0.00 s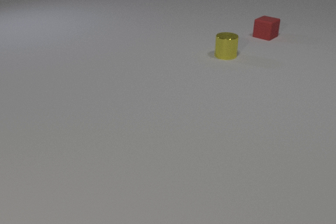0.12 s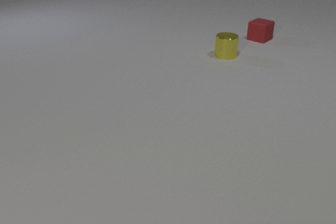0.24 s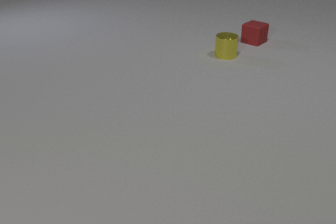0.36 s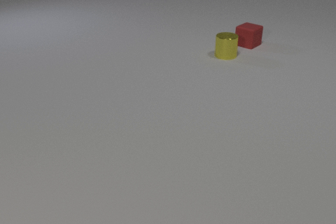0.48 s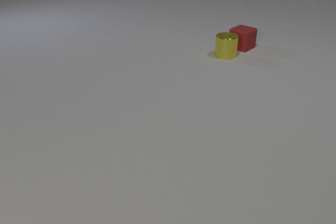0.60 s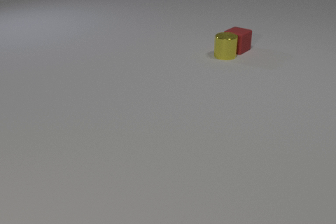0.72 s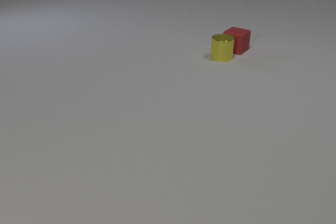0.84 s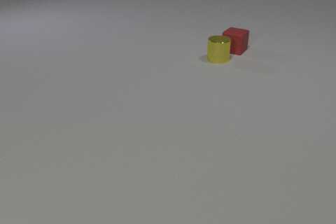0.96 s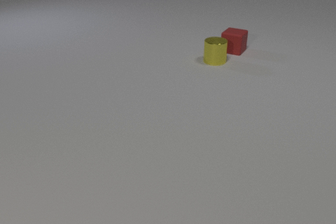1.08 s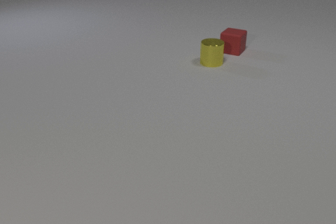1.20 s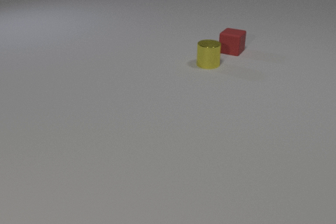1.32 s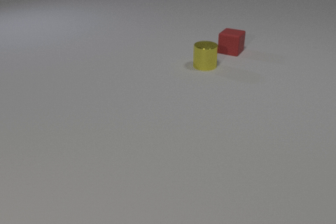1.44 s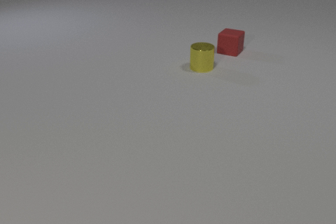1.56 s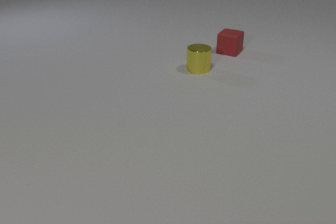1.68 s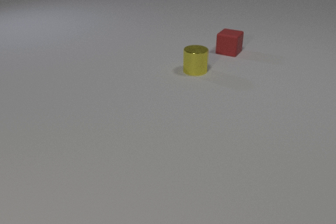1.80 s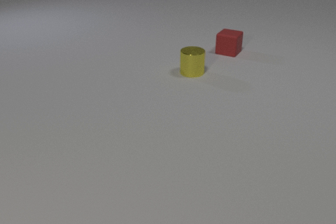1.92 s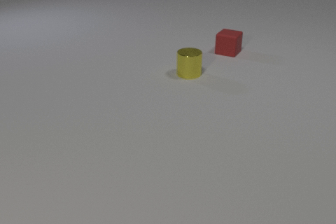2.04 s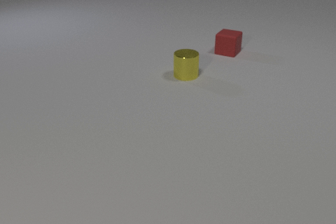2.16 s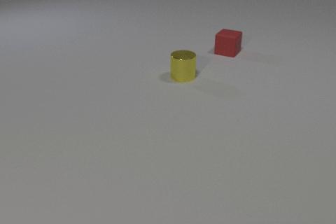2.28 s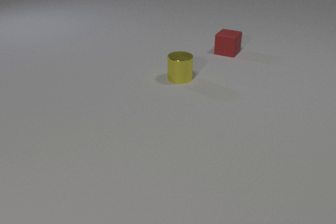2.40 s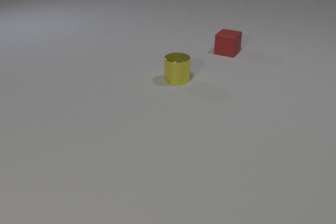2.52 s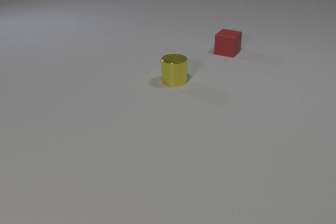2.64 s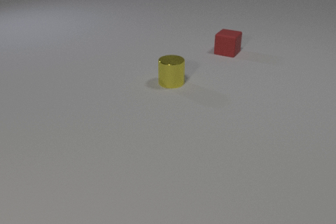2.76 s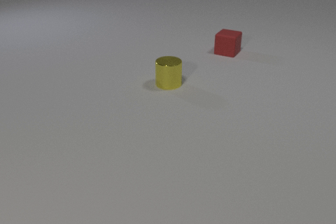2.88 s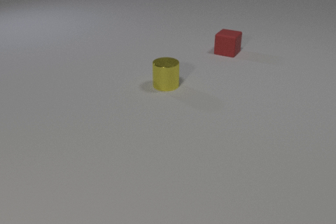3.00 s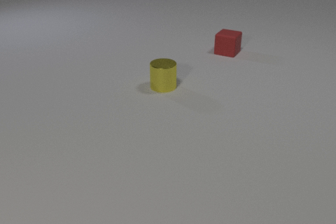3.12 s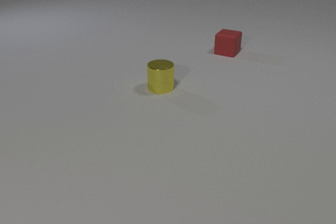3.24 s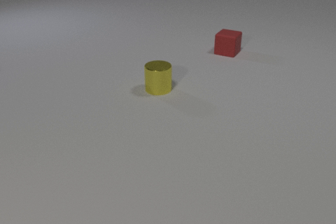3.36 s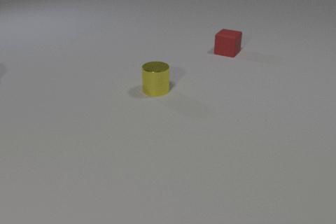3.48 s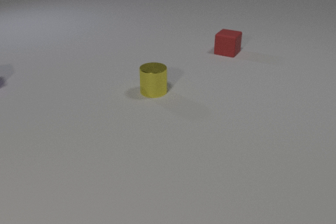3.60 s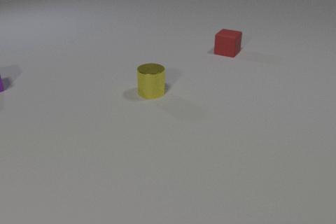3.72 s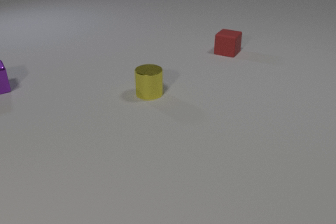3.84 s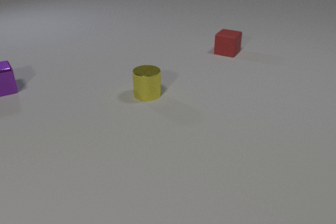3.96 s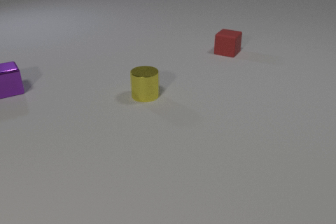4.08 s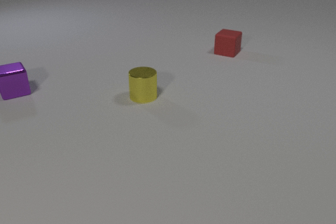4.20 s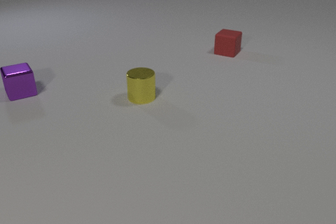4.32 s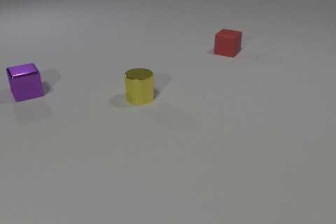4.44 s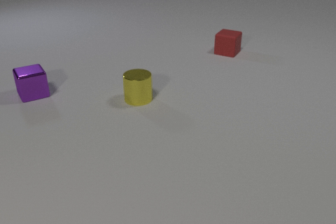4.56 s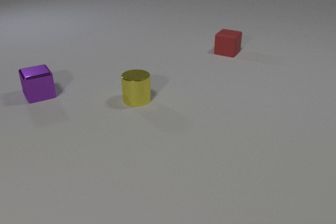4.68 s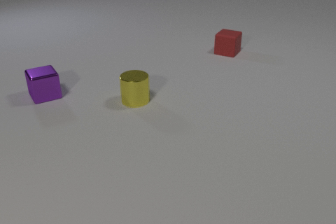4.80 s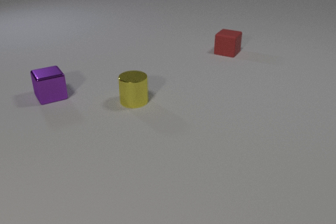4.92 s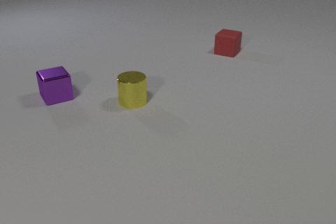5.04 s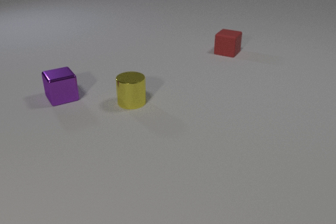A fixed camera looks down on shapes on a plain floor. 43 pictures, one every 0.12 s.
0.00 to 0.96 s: The red rubber cube slides toward the camera and to the left. The yellow metal cylinder slides toward the camera and to the left. The red rubber cube and the yellow metal cylinder collide.
0.96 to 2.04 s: The red rubber cube slides toward the camera and to the left. The yellow metal cylinder slides toward the camera and to the left.
2.04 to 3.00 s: The yellow metal cylinder slides toward the camera and to the left.
3.00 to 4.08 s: The yellow metal cylinder slides toward the camera and to the left. The purple metal cube comes in at the left edge, slides to the right and toward the camera.
4.08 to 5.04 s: The yellow metal cylinder slides to the left and toward the camera. The purple metal cube slides to the right and toward the camera.
What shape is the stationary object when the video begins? cylinder.
How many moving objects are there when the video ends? 2.
What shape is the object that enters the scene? cube.
